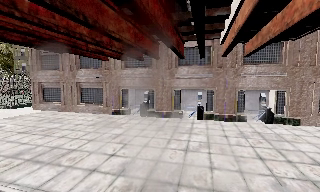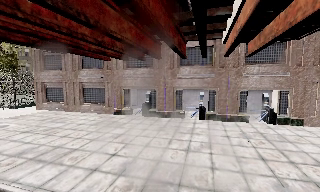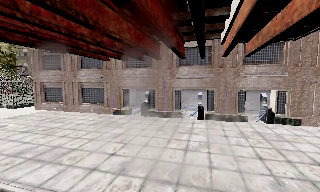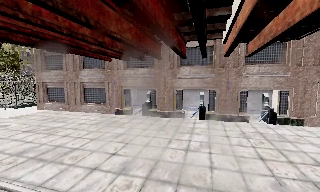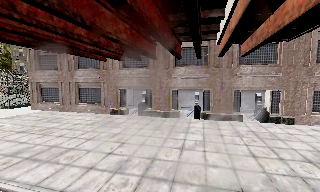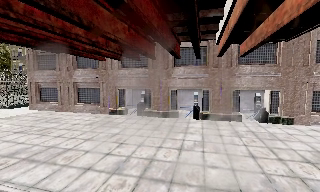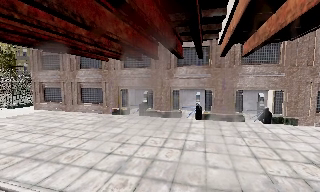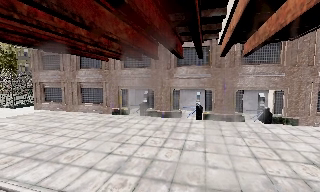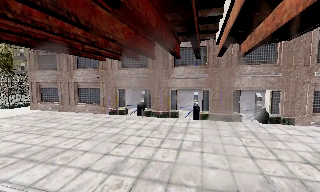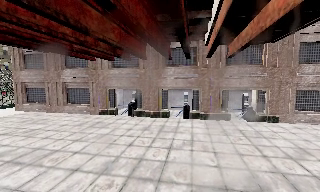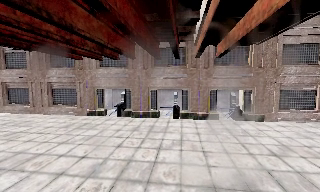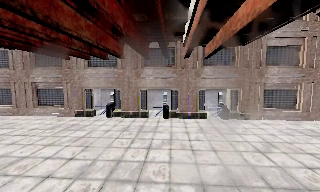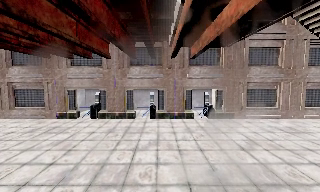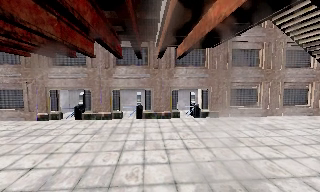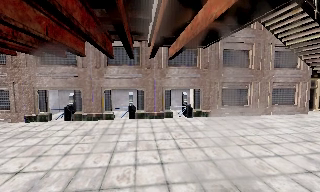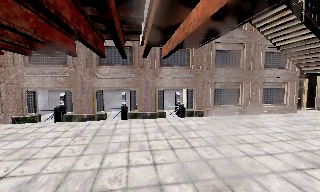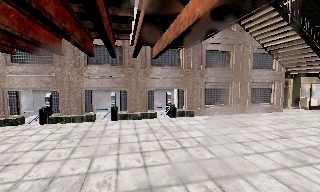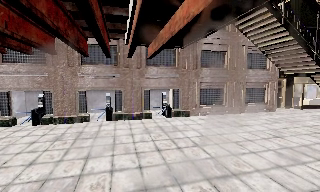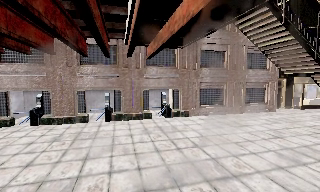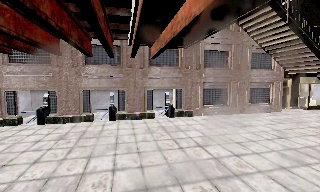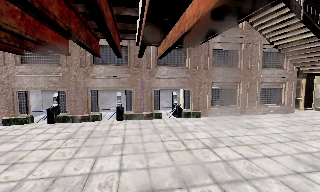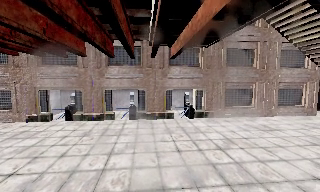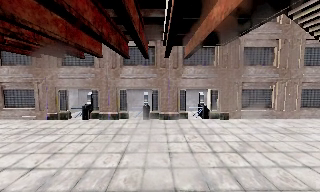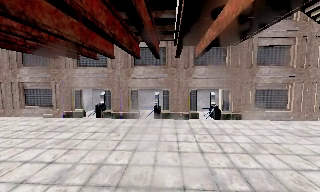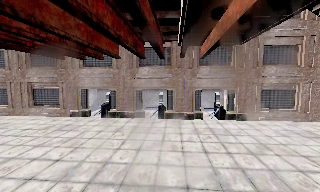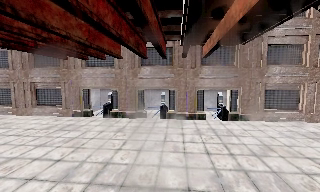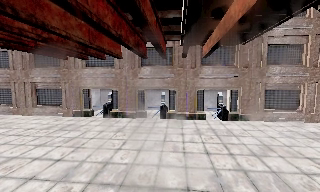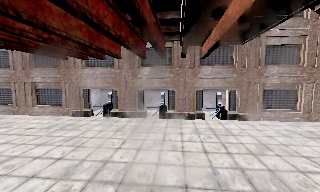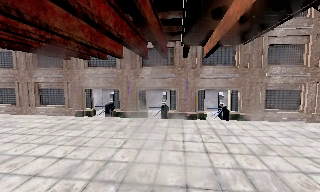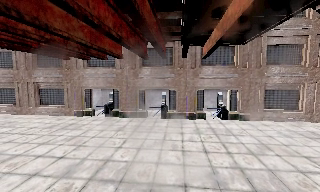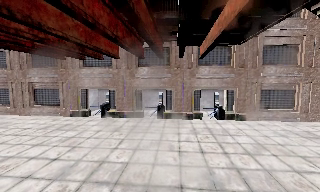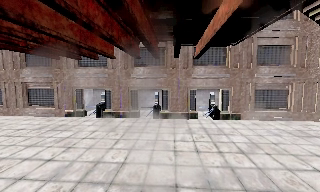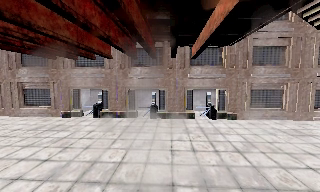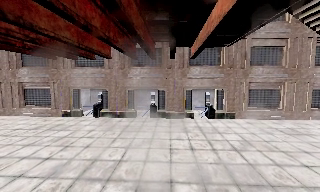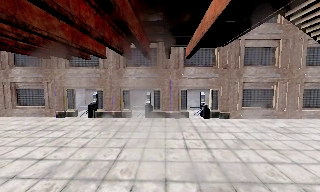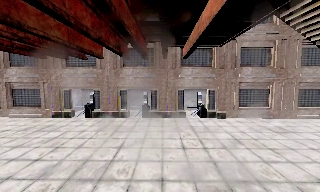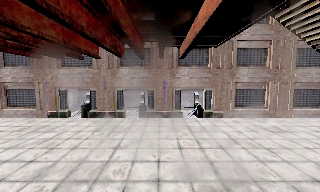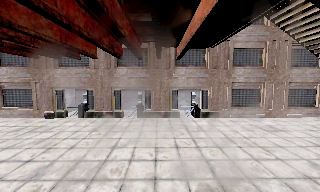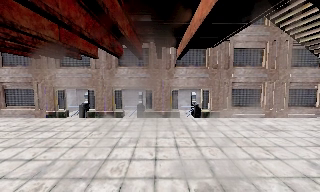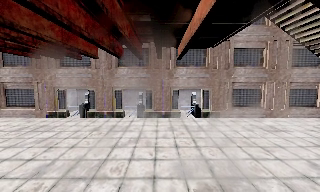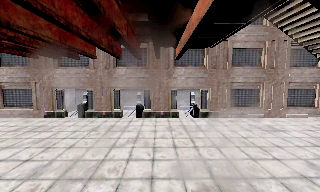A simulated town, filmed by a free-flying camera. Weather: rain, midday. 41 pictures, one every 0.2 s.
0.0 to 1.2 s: The camera shifts only a little, or ends up much as it began.
1.2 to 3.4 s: The camera swings to its right by about 30 degrees, and the scene slides to the left.
3.4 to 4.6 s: The camera pans to its left, which is counterclockwise from overhead, by about 20 degrees.
4.6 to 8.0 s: The camera travels to its right and backward, about 1 m, so close, fixed things drift to the left.
The film runs backward here.
